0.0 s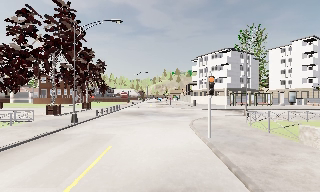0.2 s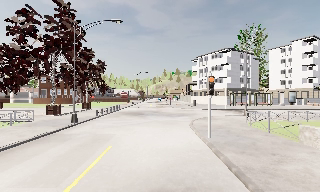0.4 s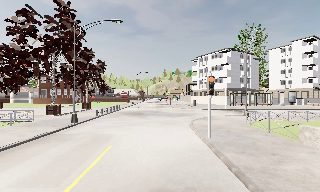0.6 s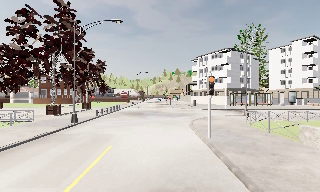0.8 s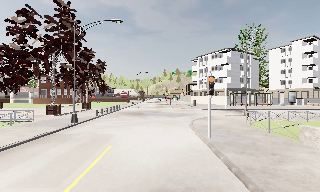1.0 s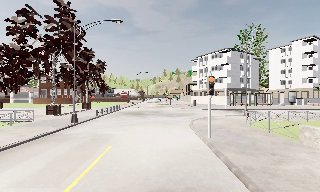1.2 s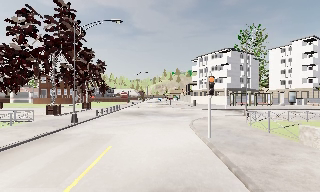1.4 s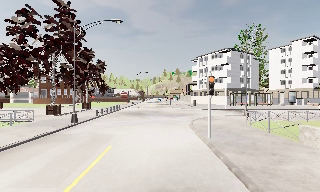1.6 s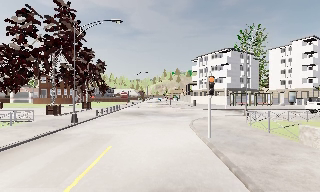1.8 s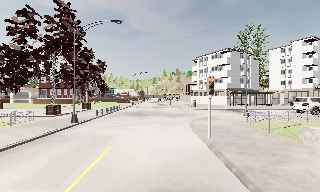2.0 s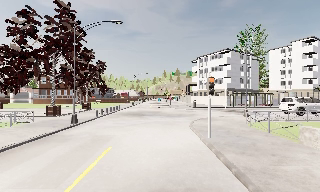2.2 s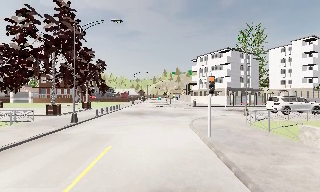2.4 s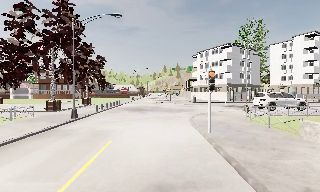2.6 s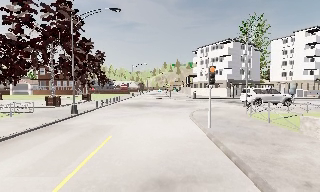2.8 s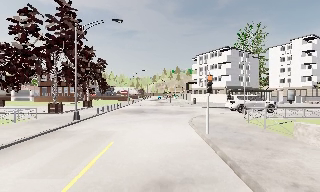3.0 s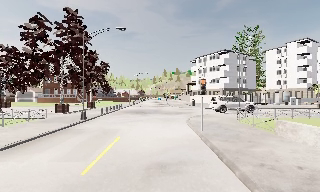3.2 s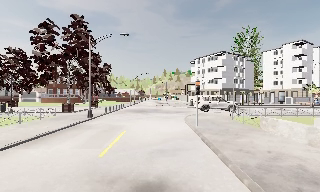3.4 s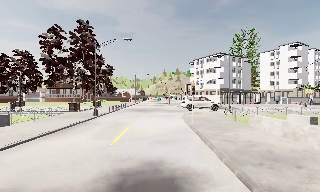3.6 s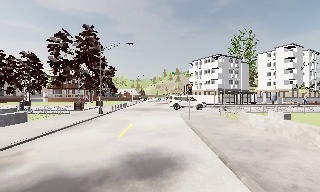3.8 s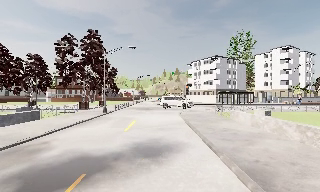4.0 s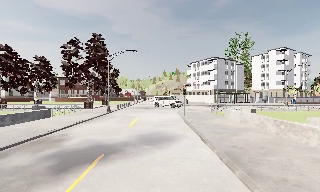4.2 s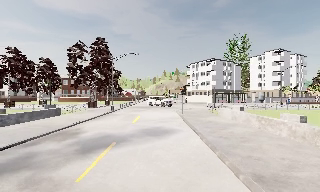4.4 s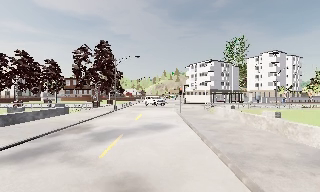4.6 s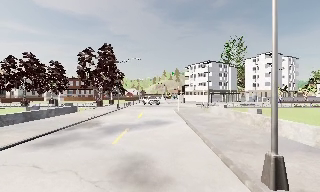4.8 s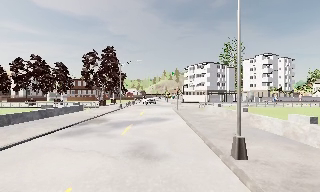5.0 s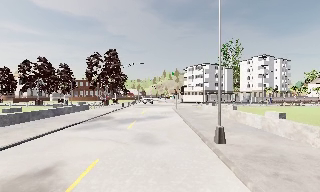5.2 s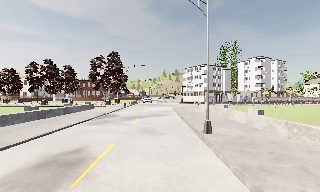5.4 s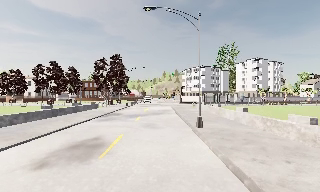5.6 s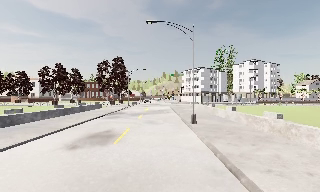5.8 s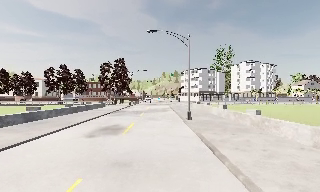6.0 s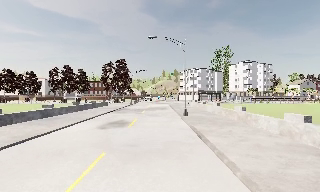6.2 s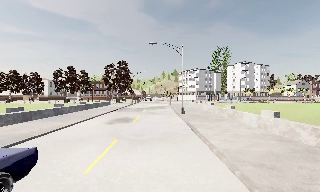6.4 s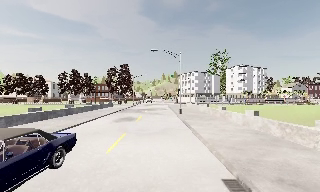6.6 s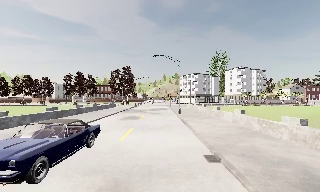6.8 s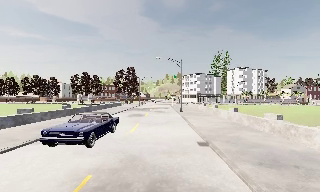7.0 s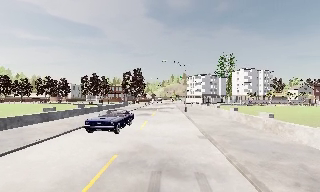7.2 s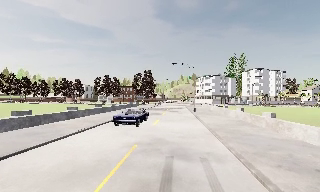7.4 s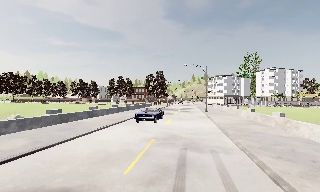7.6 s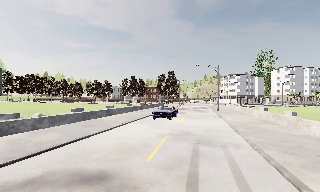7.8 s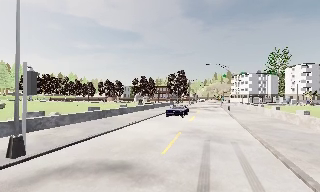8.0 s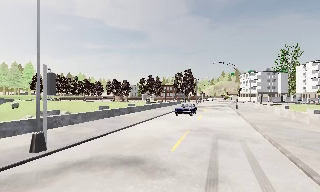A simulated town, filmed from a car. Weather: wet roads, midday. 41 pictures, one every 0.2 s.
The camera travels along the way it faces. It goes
backward.
0.0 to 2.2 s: The camera keeps its place and its aim.
2.2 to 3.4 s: The camera travels backward, about 4 m, so what stands in front gets smaller. It gains speed.
3.4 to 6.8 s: The camera travels backward, about 30 m, so what stands in front gets smaller.
6.8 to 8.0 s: The scene slides to the right, as the camera pans about 20 degrees to its left. It travels backward, about 6 m, so what stands in front gets smaller. It loses speed.
The film runs backward here.
